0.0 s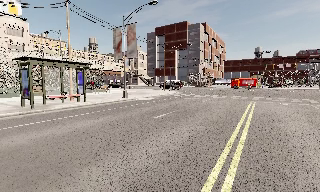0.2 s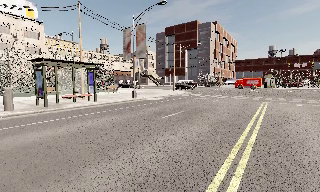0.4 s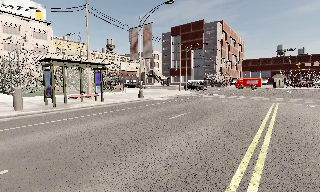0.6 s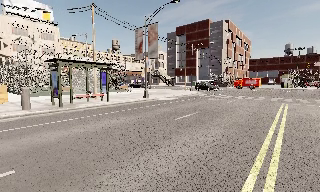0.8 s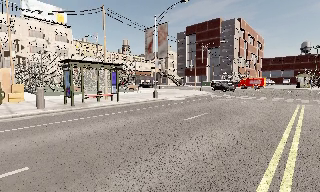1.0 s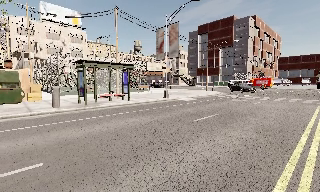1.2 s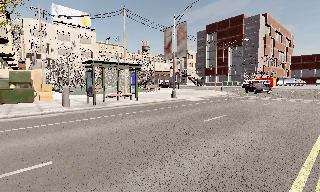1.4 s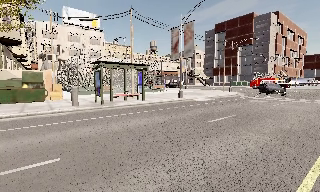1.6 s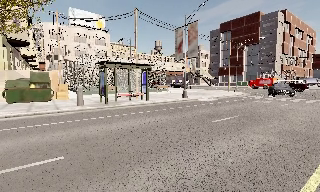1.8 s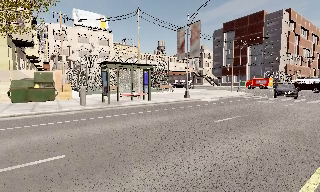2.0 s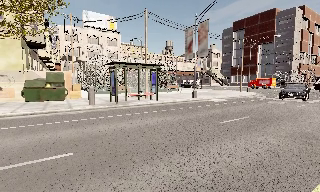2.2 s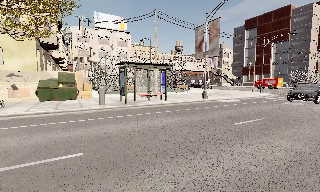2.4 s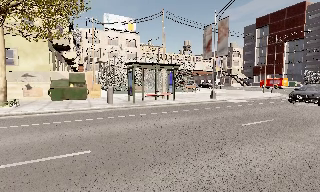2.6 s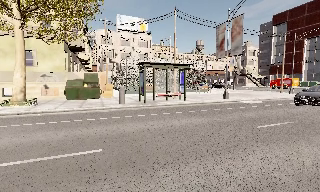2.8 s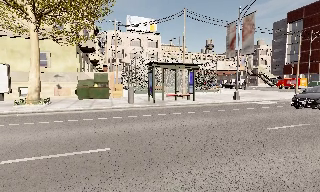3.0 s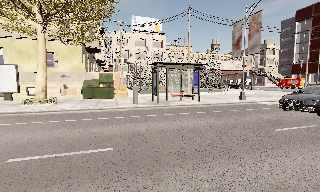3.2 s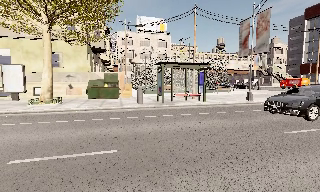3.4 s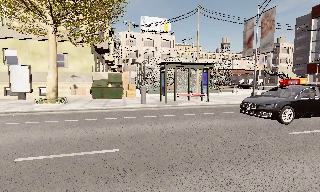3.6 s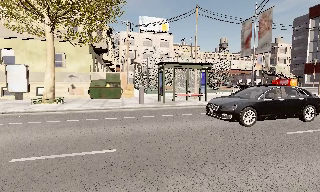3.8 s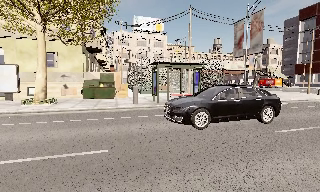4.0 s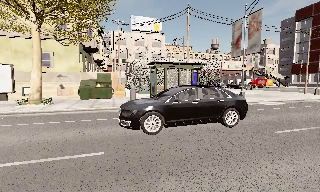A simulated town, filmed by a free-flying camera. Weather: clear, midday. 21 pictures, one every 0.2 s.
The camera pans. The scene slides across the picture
to the right.
The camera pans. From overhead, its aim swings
counterclockwise.
0.0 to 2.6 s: The camera swings to its left by about 35 degrees, and the scene slides to the right.
2.6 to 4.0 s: The camera shifts only a little, or ends up much as it began.
The film runs forward here.
